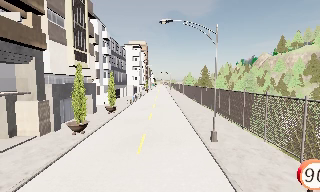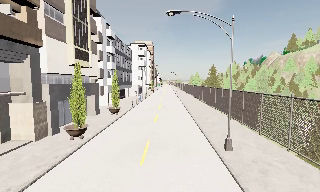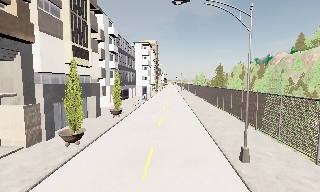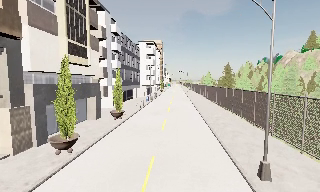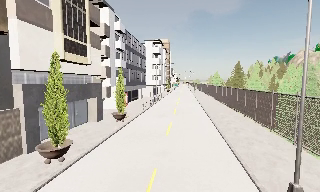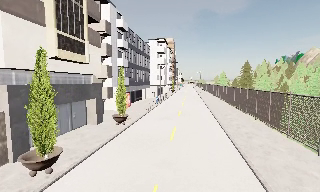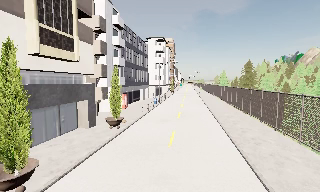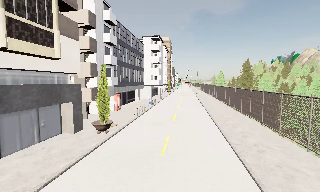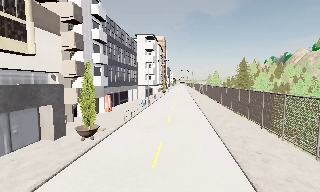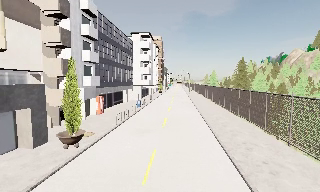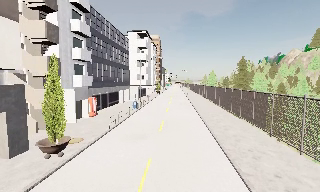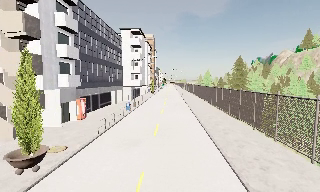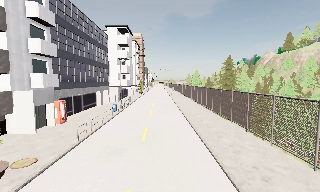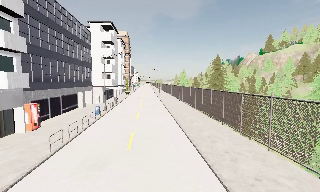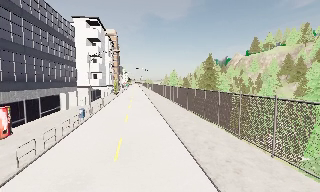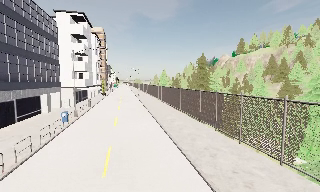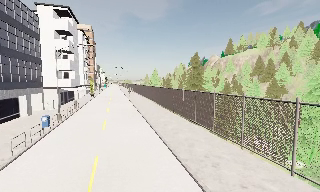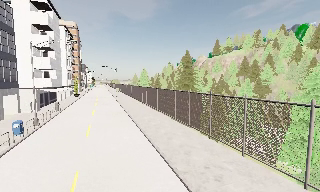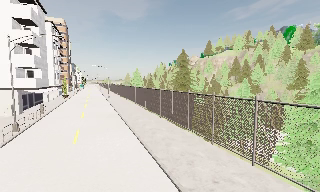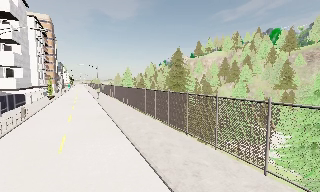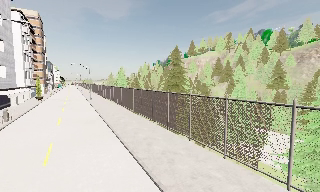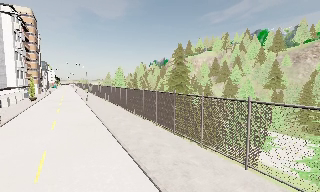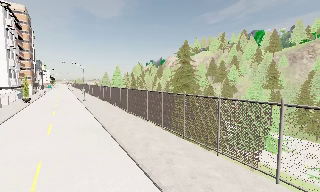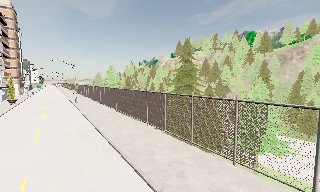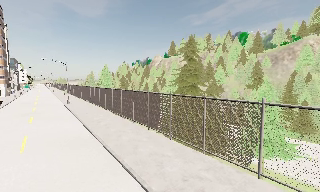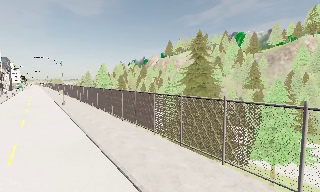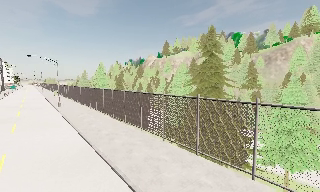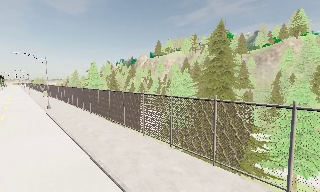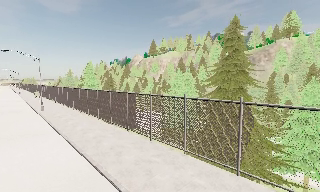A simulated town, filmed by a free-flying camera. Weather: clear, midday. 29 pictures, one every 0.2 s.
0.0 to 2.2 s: The camera travels forward, about 13 m, so what stands in front looms larger.
2.2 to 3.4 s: The camera swings to its right by about 25 degrees, and the scene slides to the left. It travels forward, about 7 m, so what stands in front looms larger.
3.4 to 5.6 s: The camera pans to its right, which is clockwise from overhead, by about 25 degrees. It travels forward and to its left, about 15 m, so what stands in front looms larger.
The film runs forward here.
